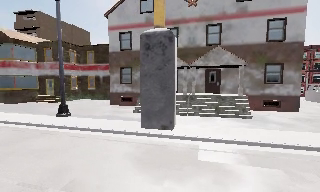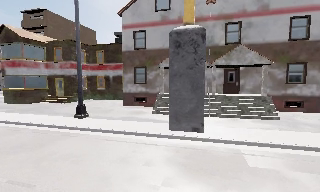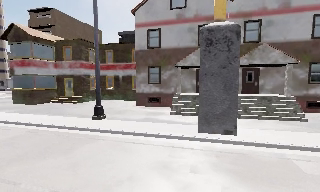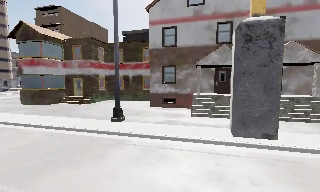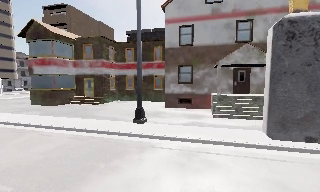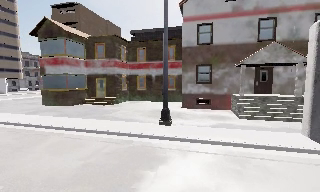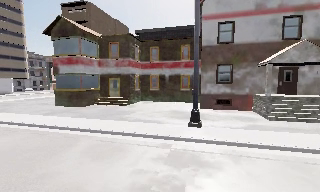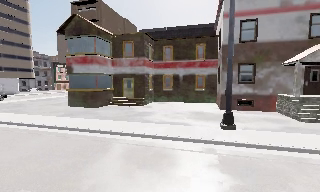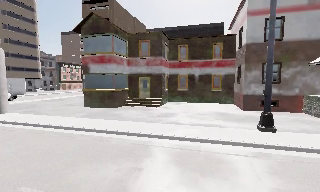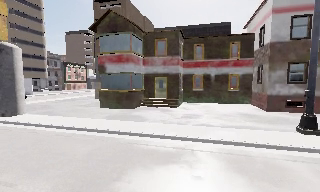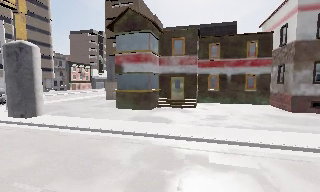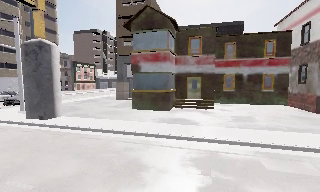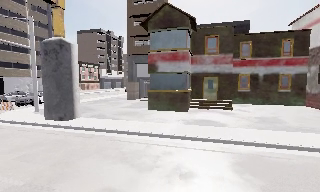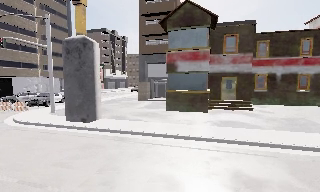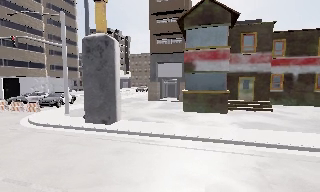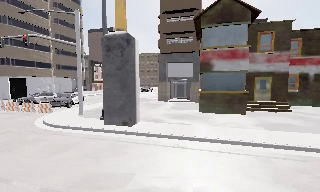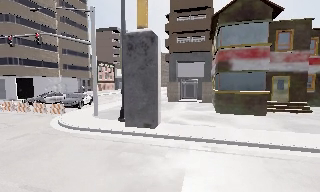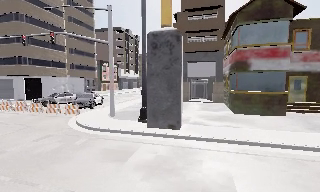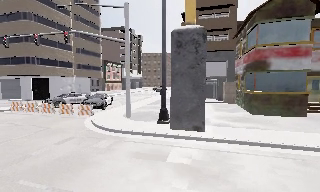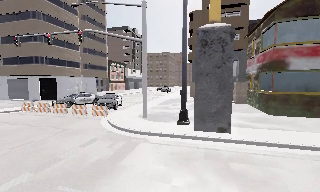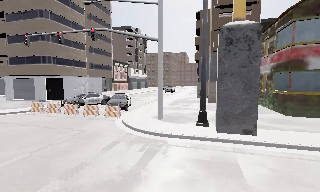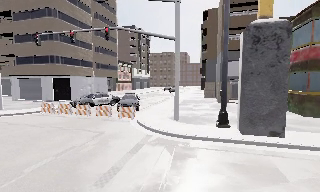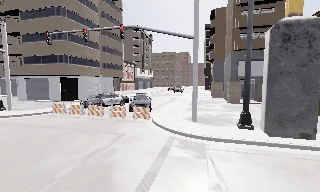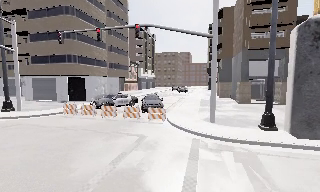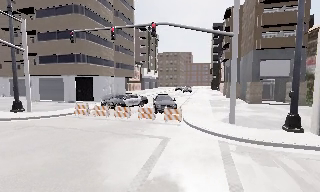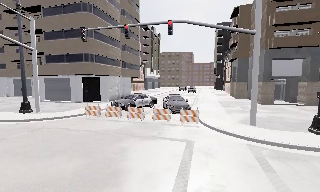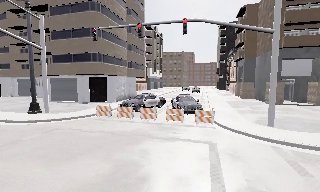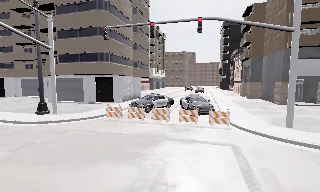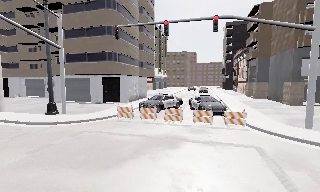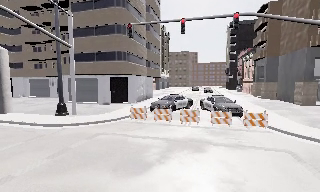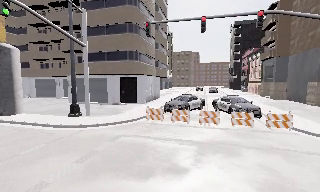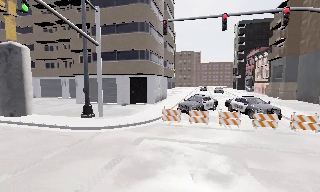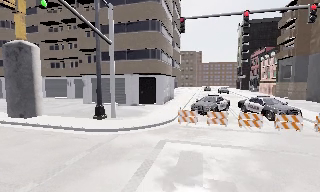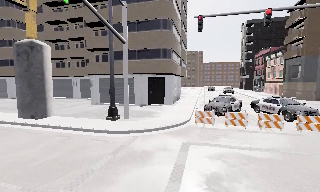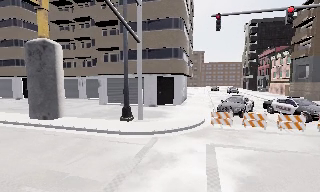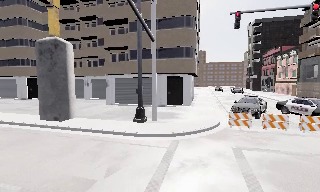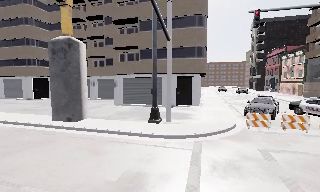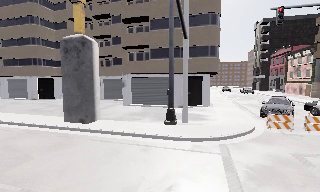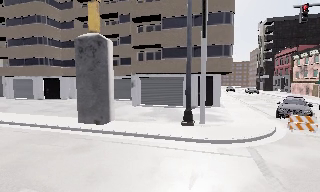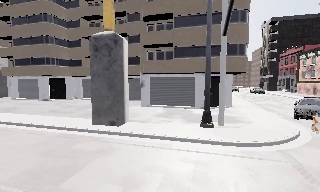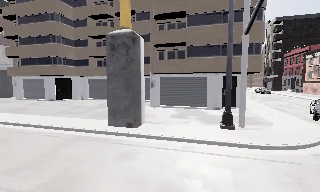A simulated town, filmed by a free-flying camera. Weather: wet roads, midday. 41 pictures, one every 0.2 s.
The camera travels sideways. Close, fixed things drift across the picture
to the right.
0.0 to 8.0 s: The camera travels to its left, about 55 m, so close, fixed things drift to the right.
The film runs forward here.
